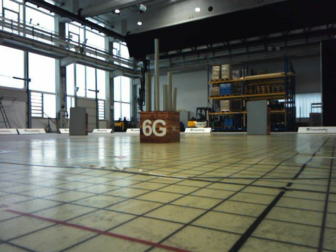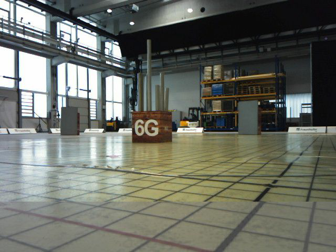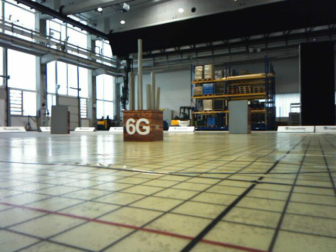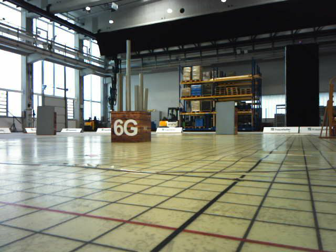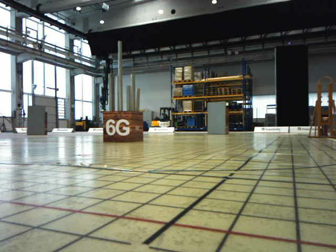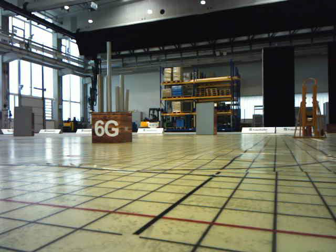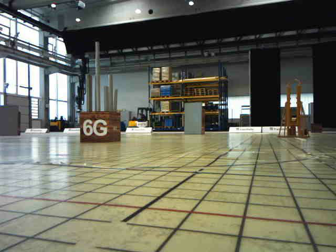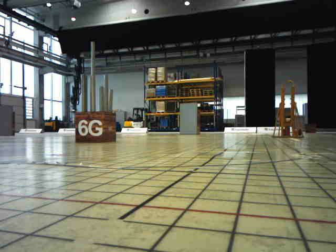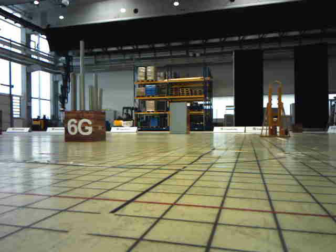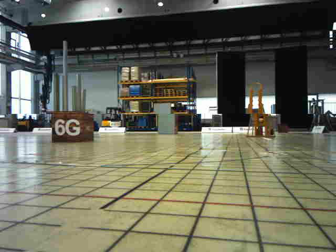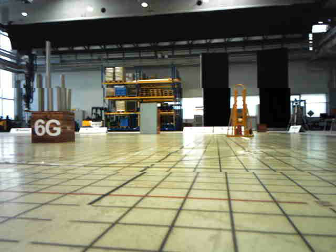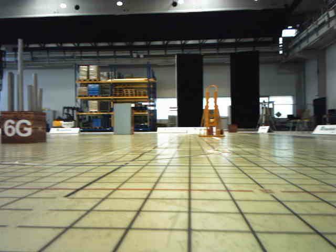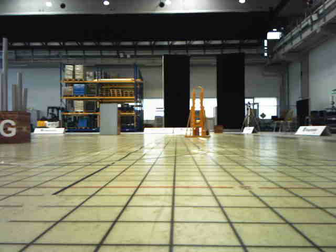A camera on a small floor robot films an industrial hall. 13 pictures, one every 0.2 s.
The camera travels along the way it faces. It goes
backward.
0.0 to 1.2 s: The scene slides to the left, as the camera pans about 10 degrees to its right. It travels backward, about 0.2 m, so what stands in front gets smaller.
1.2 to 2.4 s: The scene slides to the left, as the camera pans about 15 degrees to its right. It travels backward, about 0.3 m, so what stands in front gets smaller. It gains speed.
The film runs backward here.
